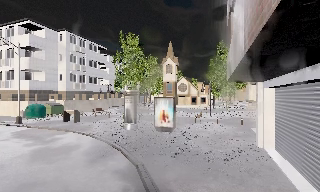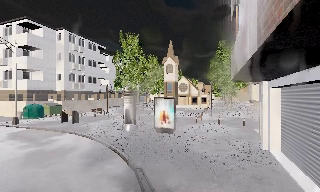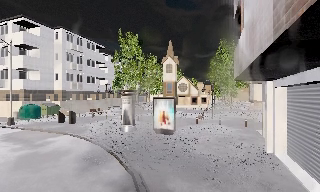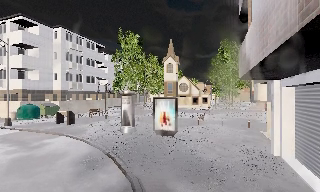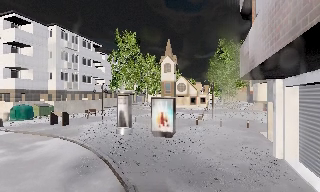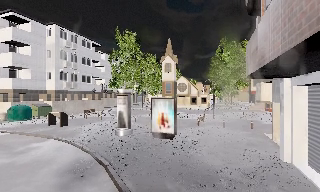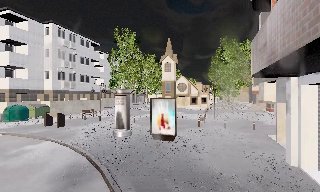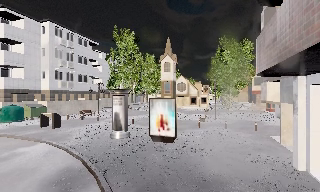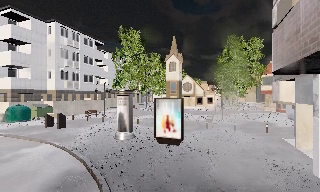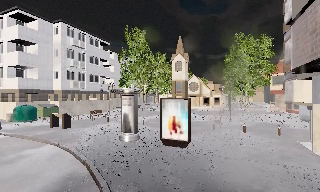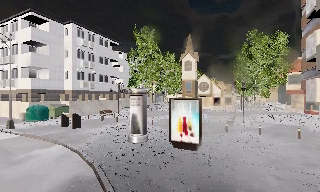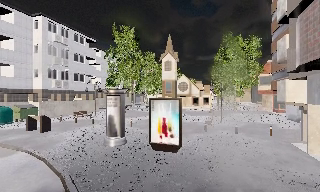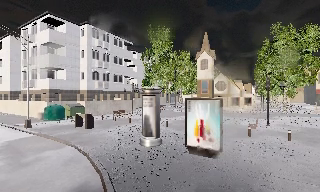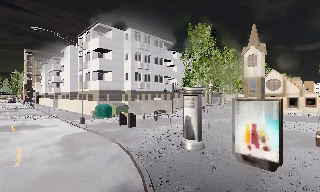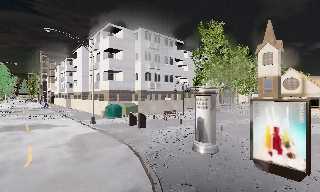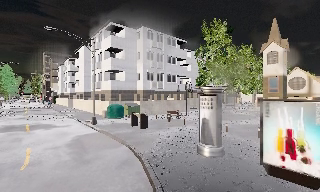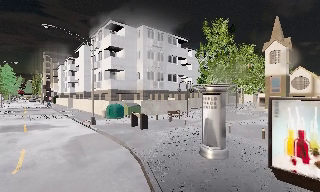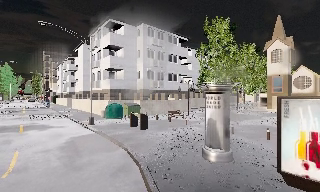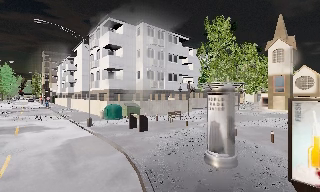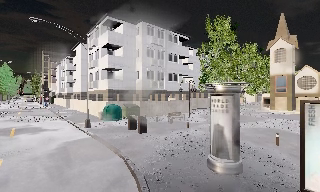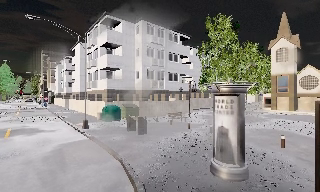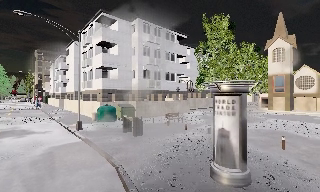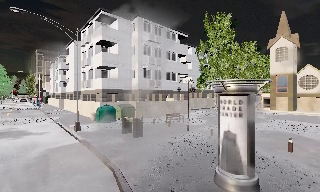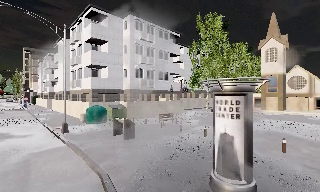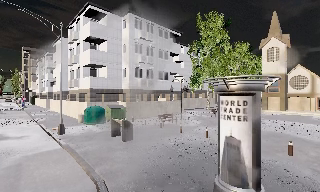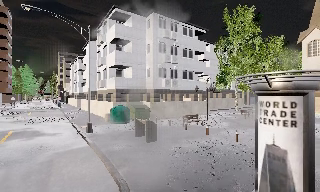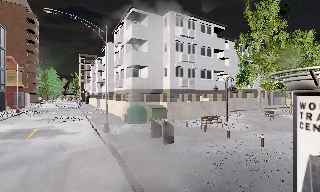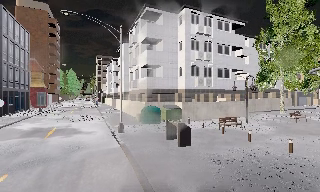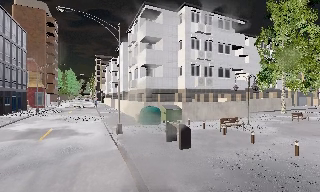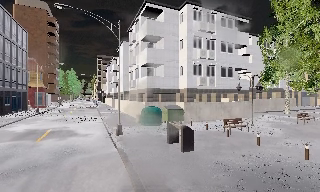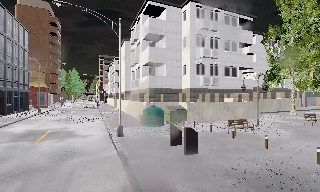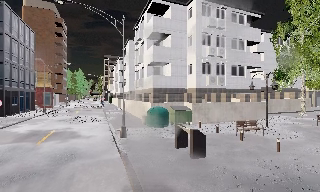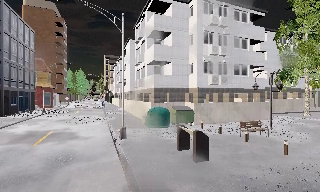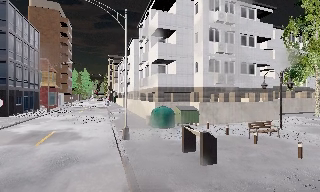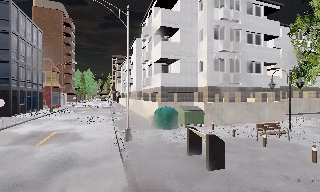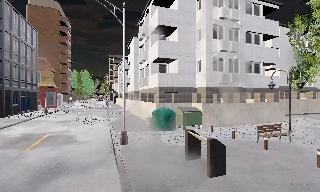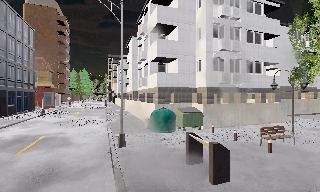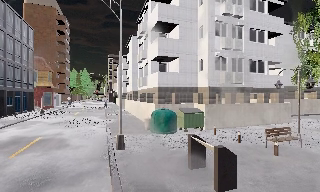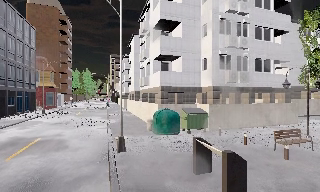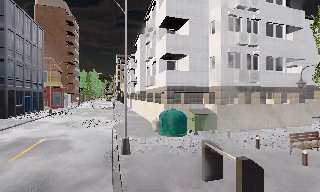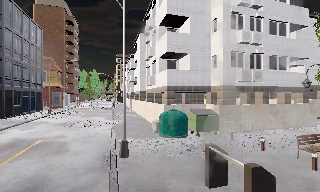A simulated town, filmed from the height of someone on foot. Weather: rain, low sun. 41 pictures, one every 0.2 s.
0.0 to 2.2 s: The camera travels forward, about 4 m, so what stands in front looms larger.
2.2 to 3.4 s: The camera pans to its left, which is counterclockwise from overhead, by about 30 degrees. It travels forward, about 2 m.
3.4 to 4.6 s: The camera travels forward, about 2 m, so what stands in front looms larger.
4.6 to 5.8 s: The camera swings to its left by about 20 degrees, and the scene slides to the right. It travels forward, about 2 m, so what stands in front looms larger.
5.8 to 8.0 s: The camera travels forward, about 4 m, so what stands in front looms larger.
The film runs forward here.
